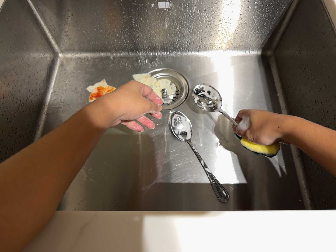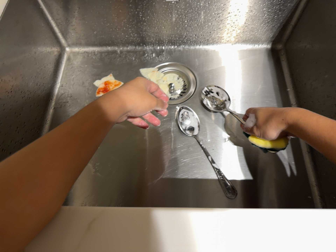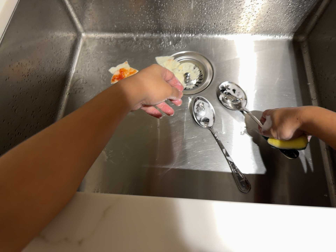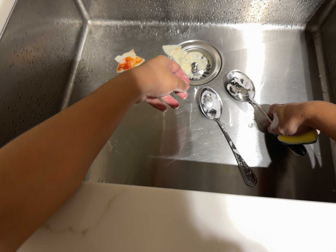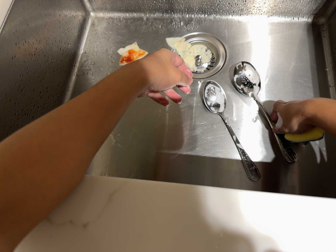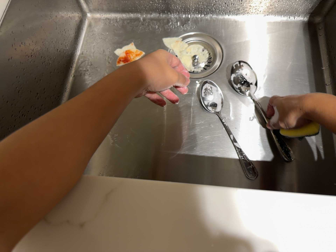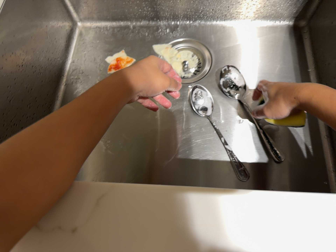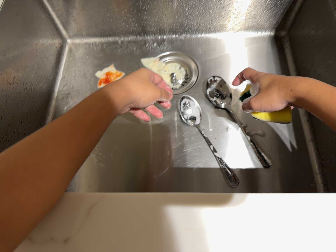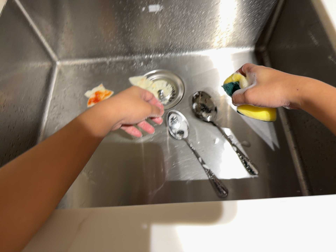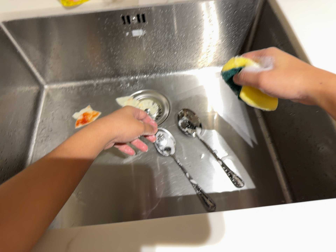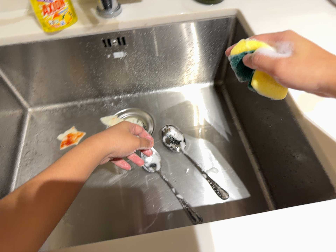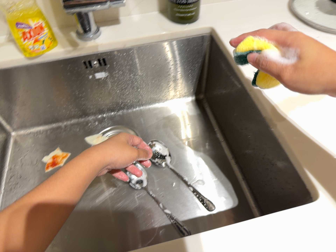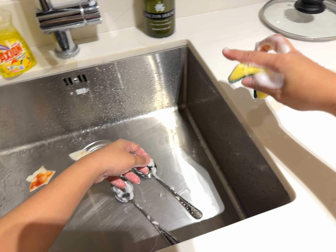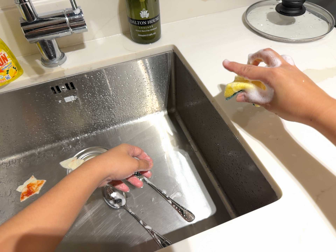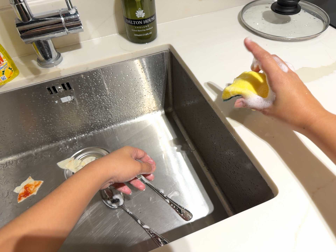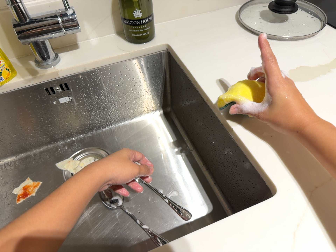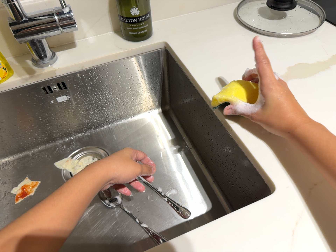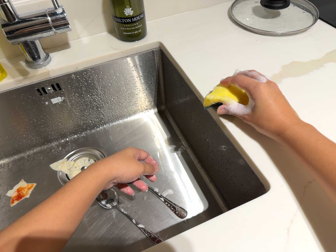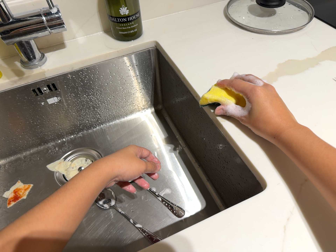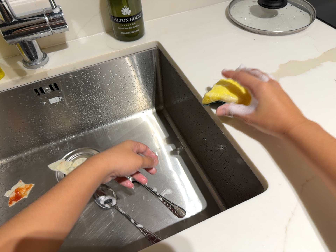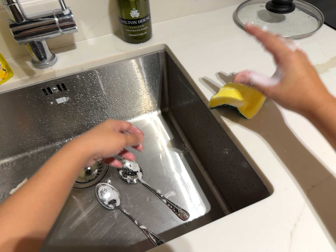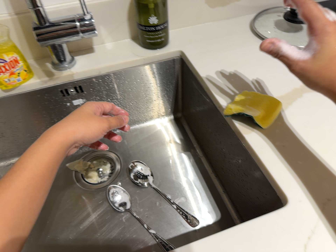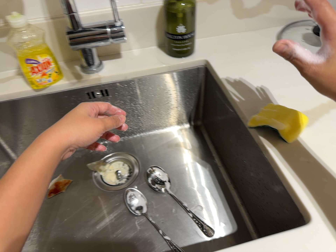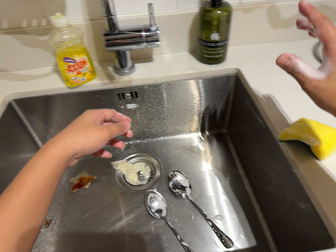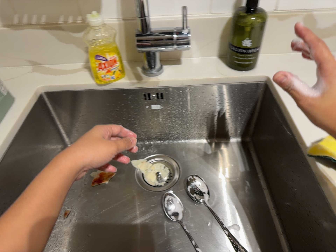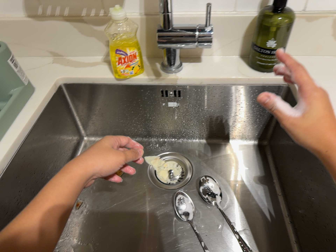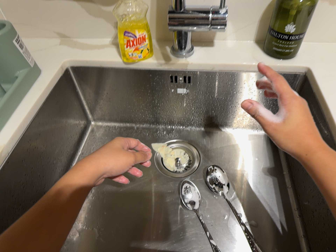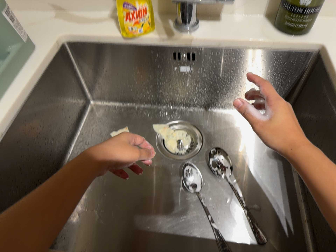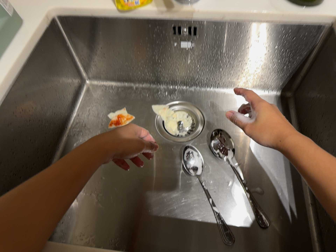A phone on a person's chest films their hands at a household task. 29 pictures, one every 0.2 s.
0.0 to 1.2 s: The camera shifts only a little, or ends up much as it began.
1.2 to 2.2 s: The scene slides to the left, as the camera pans about 10 degrees to its right. It travels backward and to its right, about 8 cm, so what stands in front gets smaller. Its aim tips toward the top of its view by about 15 degrees, and the scene shifts downward. It rolls about its line of sight by about 15 degrees, and the scene rotates counterclockwise.
2.2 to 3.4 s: The camera rolls about its line of sight by about 10 degrees, and the scene rotates counterclockwise.
3.4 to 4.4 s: The camera shifts only a little, or ends up much as it began.
4.4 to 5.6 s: The scene slides to the right, as the camera pans about 15 degrees to its left. It travels forward, about 8 cm, so what stands in front looms larger. Its aim tips toward the bottom of its view by about 15 degrees, and the scene shifts upward. It rolls about its line of sight by about 15 degrees, and the scene rotates clockwise.
The film runs forward here.
